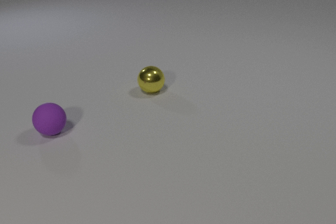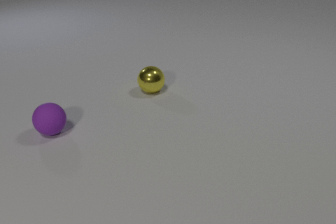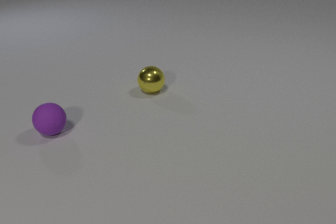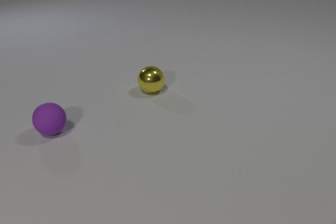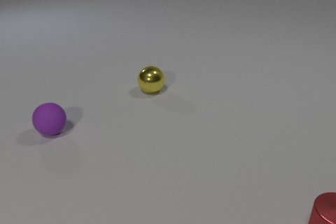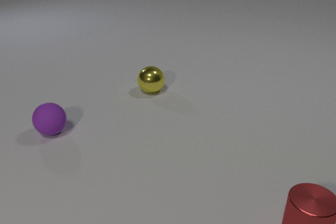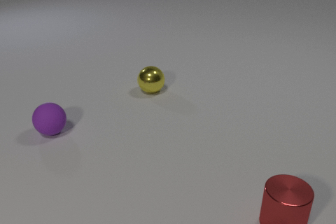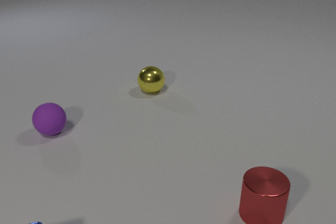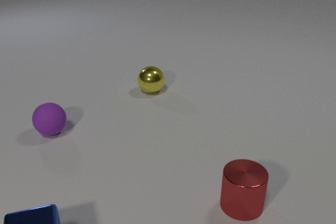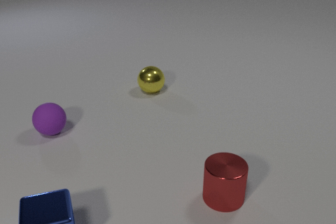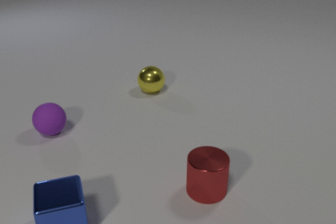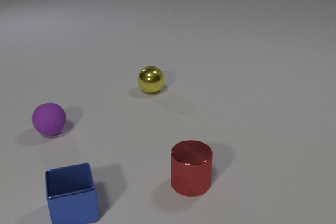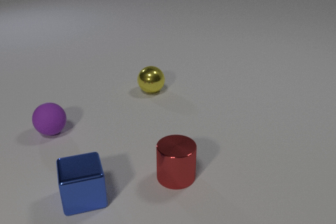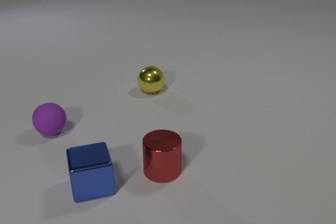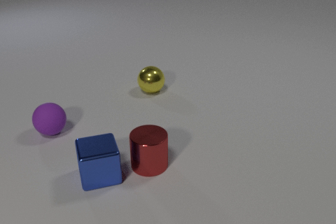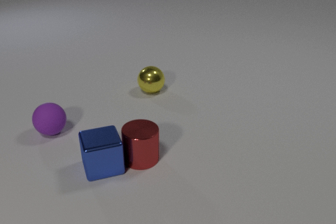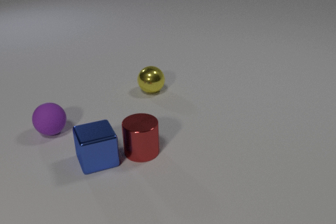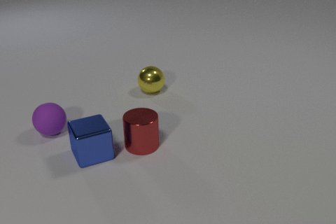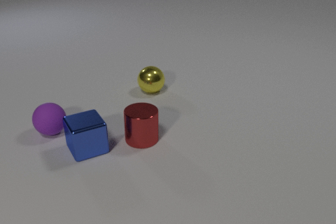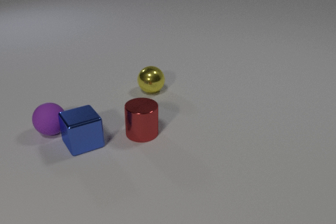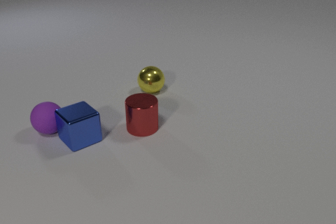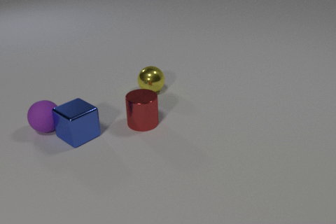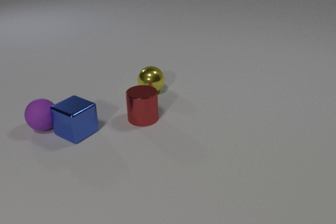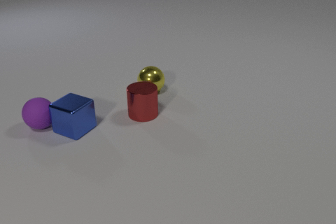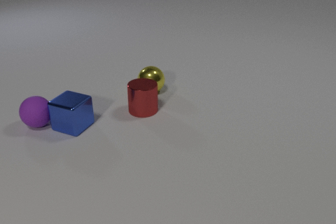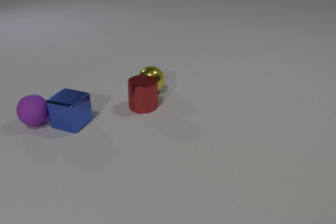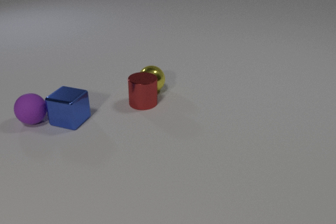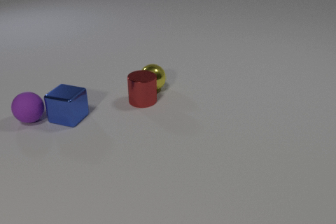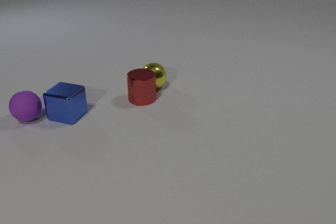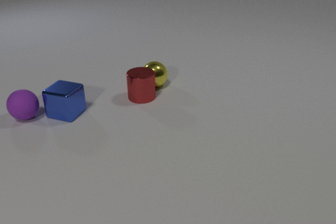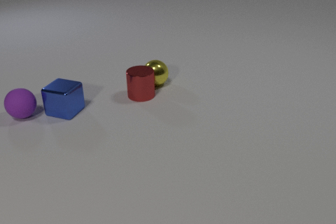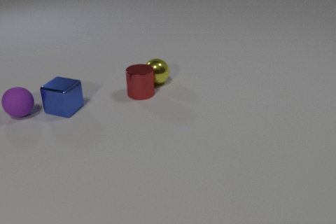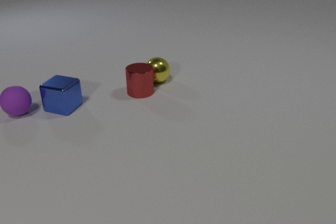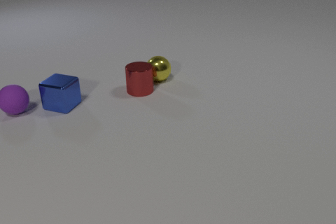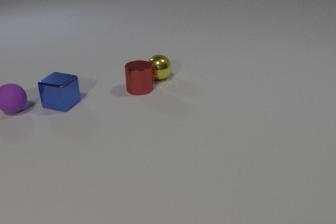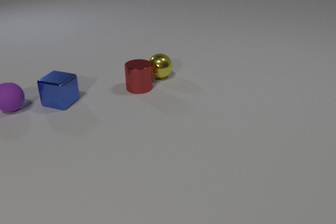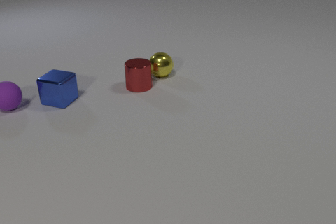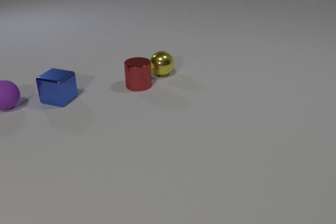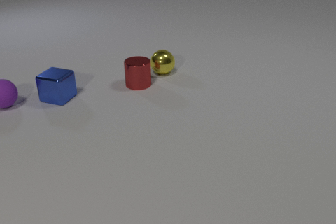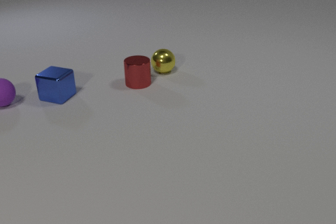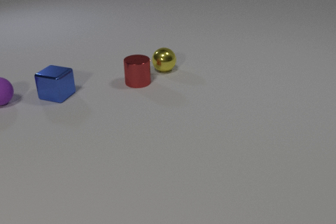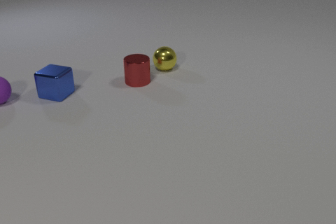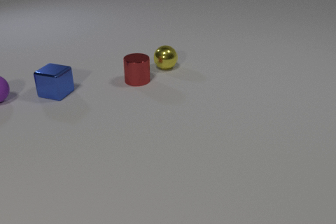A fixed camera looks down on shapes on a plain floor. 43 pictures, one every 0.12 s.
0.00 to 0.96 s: The red metal cylinder comes in at the right edge, slides to the left. The blue metal cube comes in at the bottom edge, slides away from the camera and to the right.
0.96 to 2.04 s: The red metal cylinder slides to the left and away from the camera. The blue metal cube slides away from the camera and to the right. The red metal cylinder and the blue metal cube collide.
2.04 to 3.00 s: The red metal cylinder slides away from the camera. The blue metal cube slides away from the camera, spins so that its near face slides to the right, counterclockwise seen from above. The purple rubber sphere rolls away from the camera and to the left. The blue metal cube and the purple rubber sphere collide.
3.00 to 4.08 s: The red metal cylinder slides away from the camera. The blue metal cube slides away from the camera. The yellow metal sphere rolls away from the camera. The purple rubber sphere rolls away from the camera and to the left. The red metal cylinder and the yellow metal sphere collide.
4.08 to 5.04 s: The red metal cylinder slides away from the camera. The blue metal cube slides away from the camera. The yellow metal sphere rolls away from the camera. The purple rubber sphere rolls away from the camera and to the left.
What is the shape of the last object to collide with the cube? sphere.
How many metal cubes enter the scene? 1.
What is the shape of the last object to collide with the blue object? sphere.
